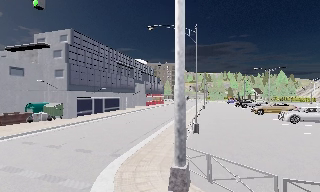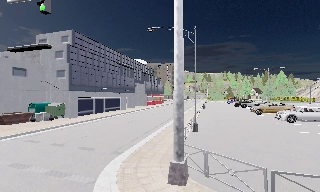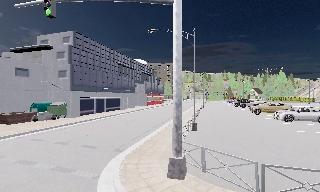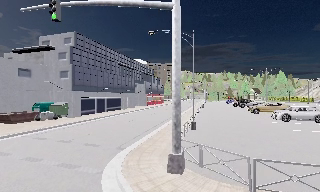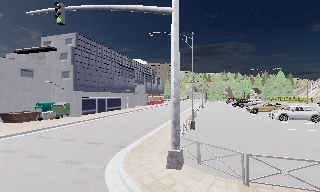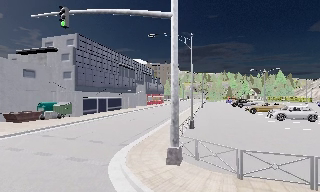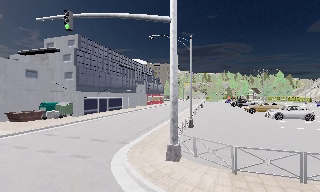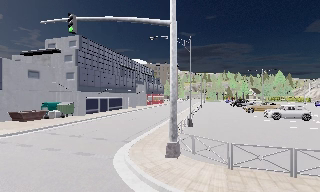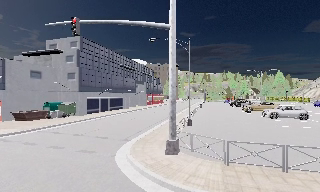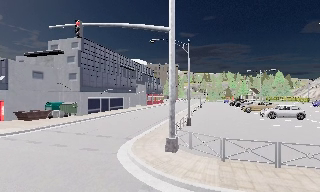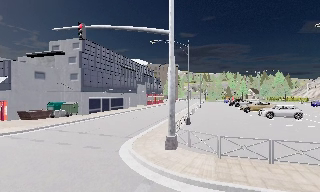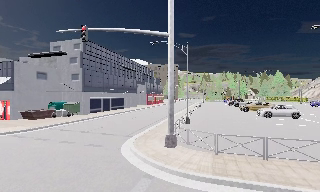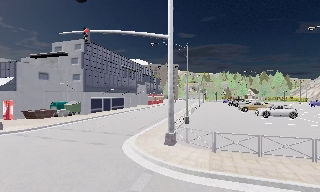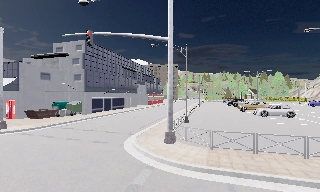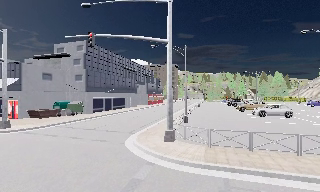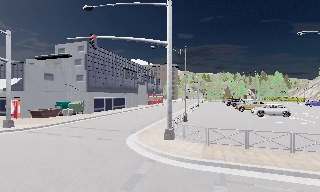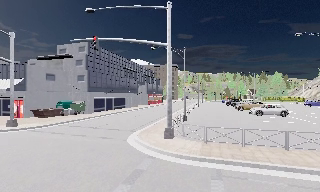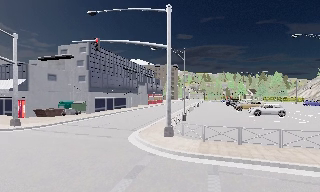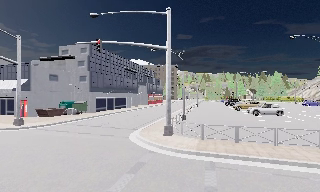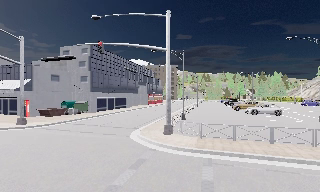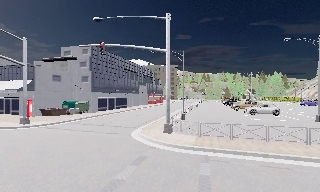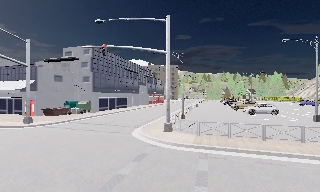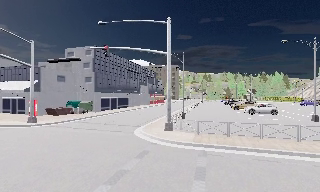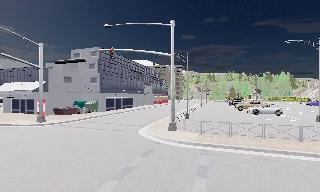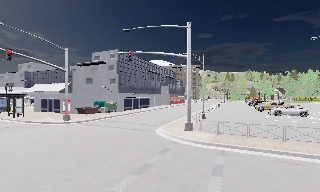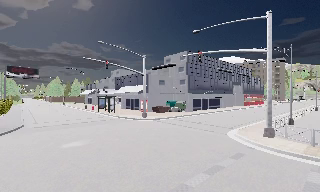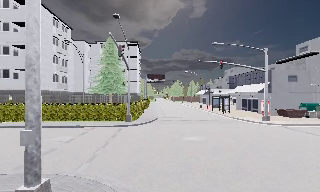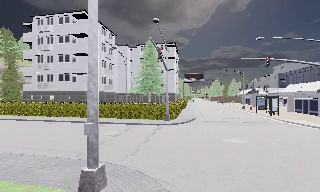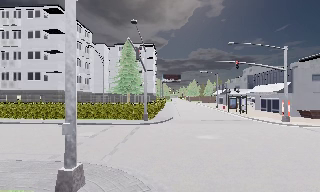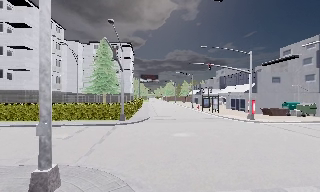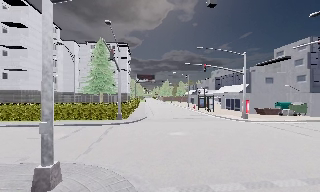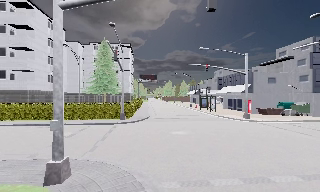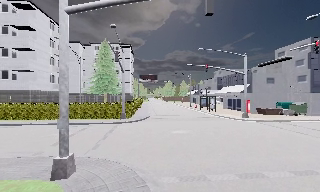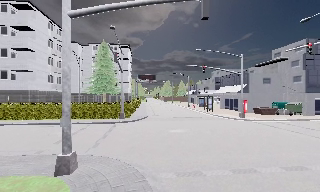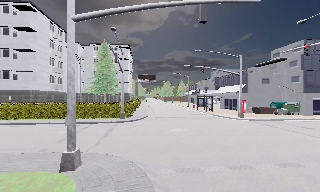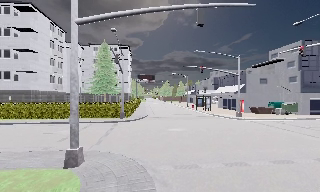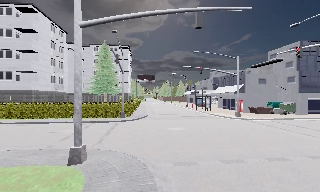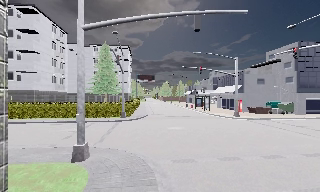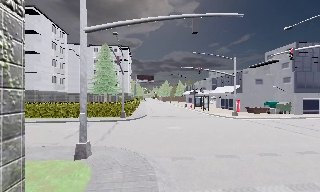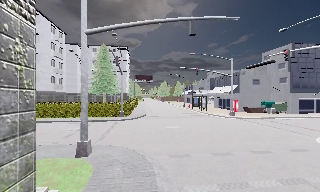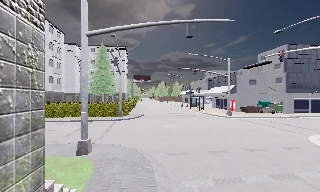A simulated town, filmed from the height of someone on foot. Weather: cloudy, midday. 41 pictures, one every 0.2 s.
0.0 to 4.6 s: The camera travels backward, about 7 m, so what stands in front gets smaller.
4.6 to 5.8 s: The scene slides to the right, as the camera pans about 65 degrees to its left. It travels backward, about 2 m.
5.8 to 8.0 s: The camera travels backward, about 3 m, so what stands in front gets smaller.
The film runs backward here.
